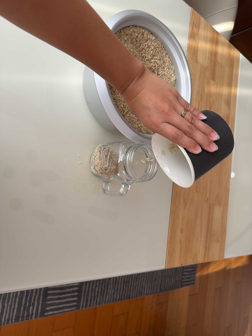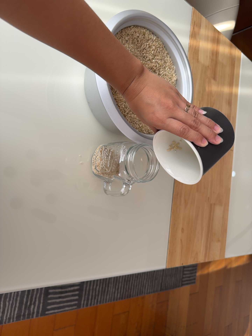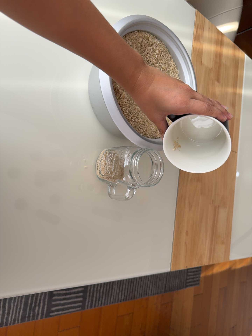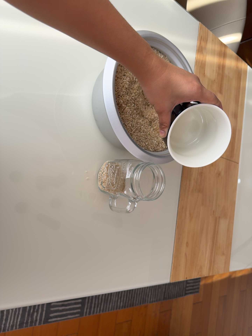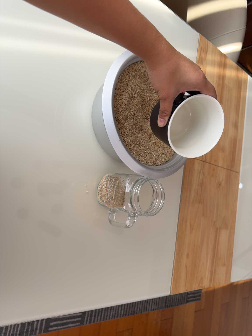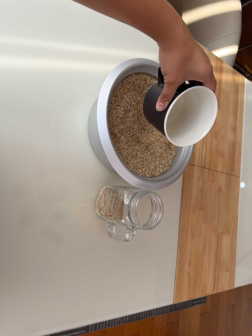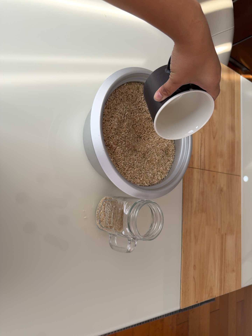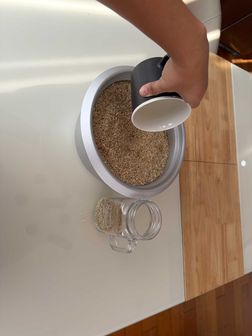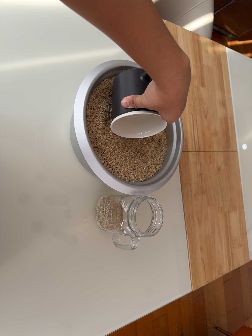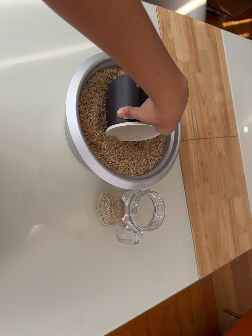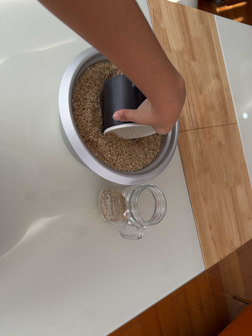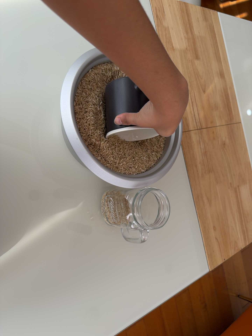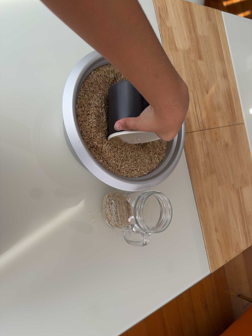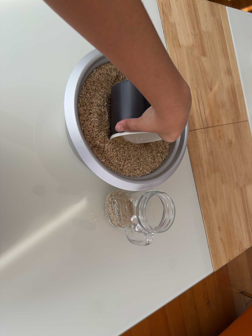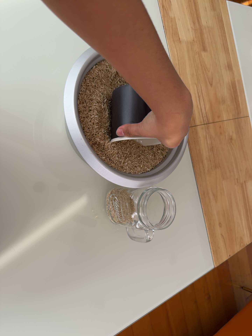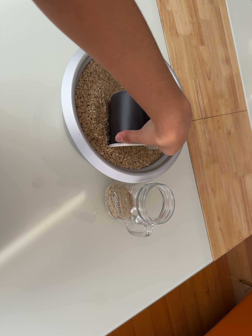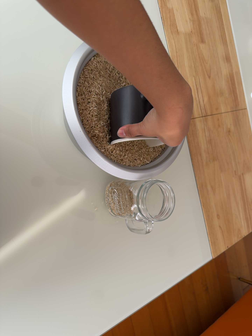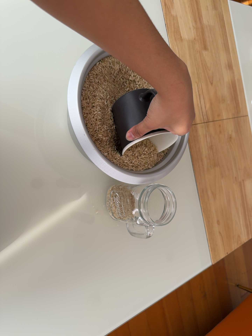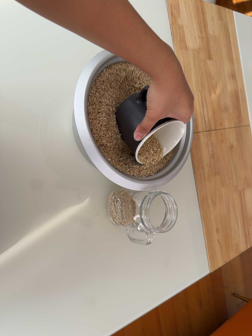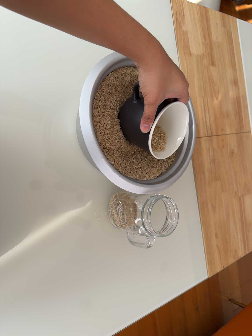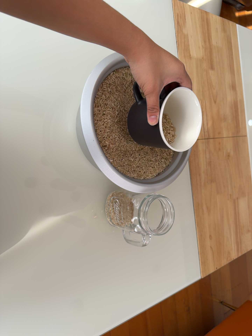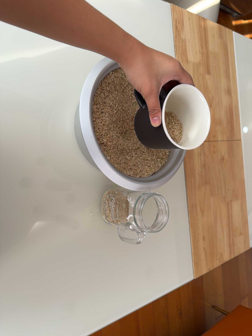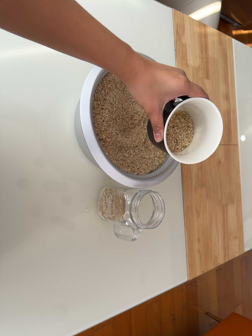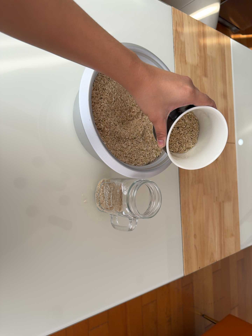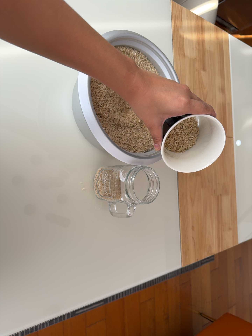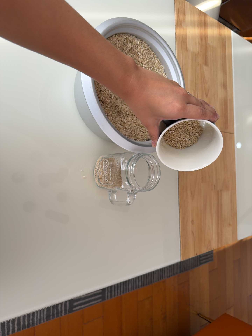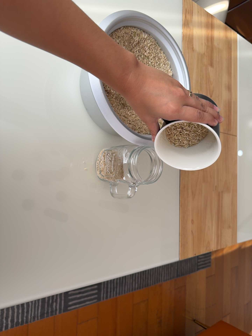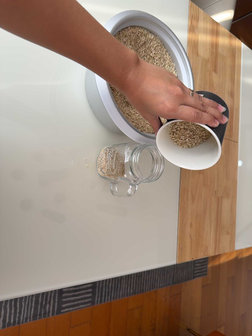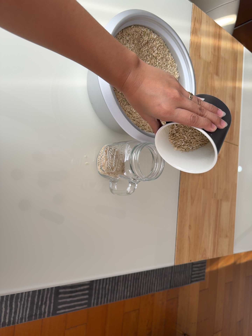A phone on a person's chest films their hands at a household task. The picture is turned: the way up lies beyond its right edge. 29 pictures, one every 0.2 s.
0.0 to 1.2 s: The camera travels toward the top of its view, about 9 cm, so close, fixed things drift downward.
1.2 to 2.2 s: The camera's aim tips toward the bottom of its view by about 10 degrees. It rolls about its line of sight by about 15 degrees, and the scene rotates counterclockwise.
2.2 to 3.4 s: The camera shifts only a little, or ends up much as it began.
3.4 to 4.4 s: The camera rolls about its line of sight by about 10 degrees, and the scene rotates clockwise.
4.4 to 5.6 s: The camera travels toward the bottom of its view, about 12 cm, so close, fixed things drift upward. It rolls about its line of sight by about 10 degrees, and the scene rotates clockwise.
The film runs forward here.
